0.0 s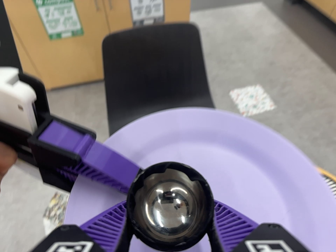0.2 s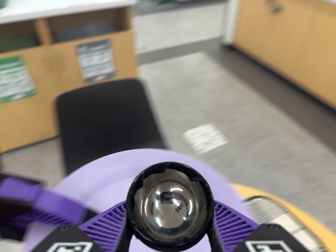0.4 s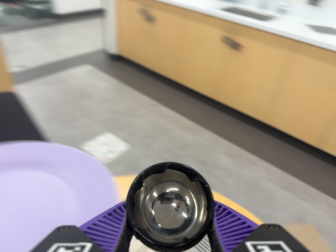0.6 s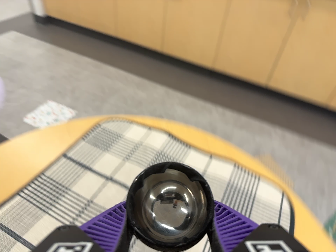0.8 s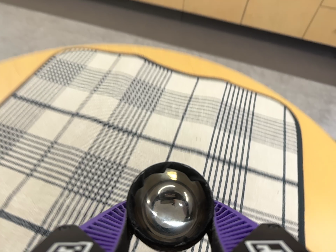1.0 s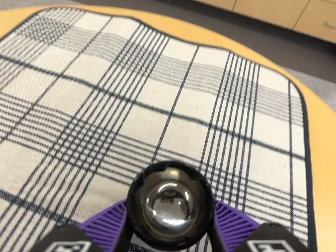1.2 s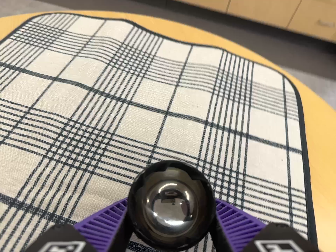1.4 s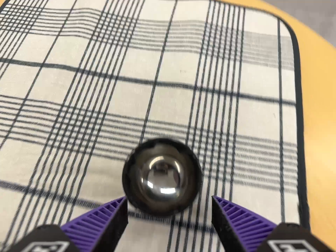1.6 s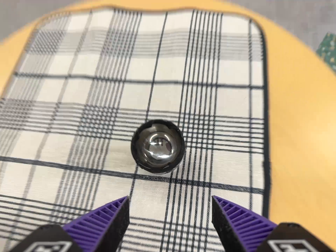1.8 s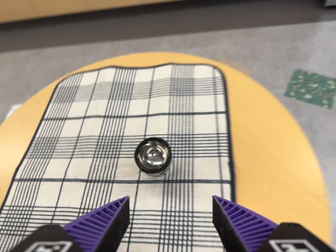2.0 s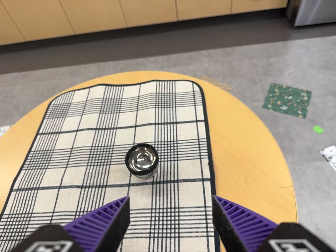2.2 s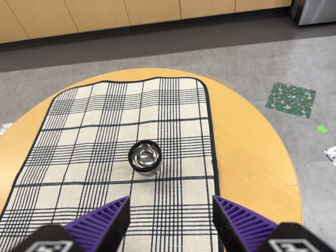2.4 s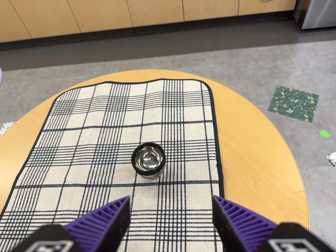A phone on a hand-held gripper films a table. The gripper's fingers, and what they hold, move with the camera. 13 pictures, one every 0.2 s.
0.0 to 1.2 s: The camera swings to its right by about 50 degrees, and the scene slides to the left. It travels toward the bottom of its view and forward, about 30 cm, so close, fixed things drift upward. It rolls about its line of sight by about 35 degrees, and the scene rotates counterclockwise.
1.2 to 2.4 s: The camera travels backward, about 30 cm, so what stands in front gets smaller. It rolls about its line of sight by about 20 degrees, and the scene rotates counterclockwise.
The film runs forward here.
